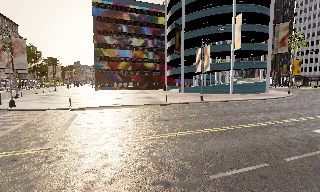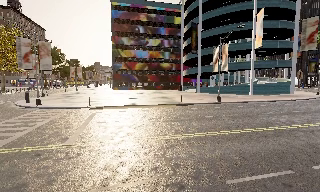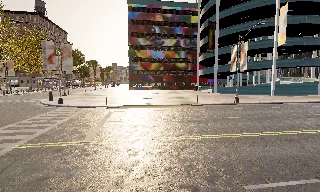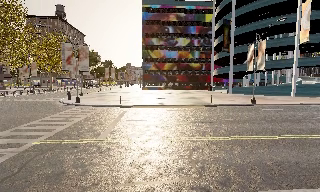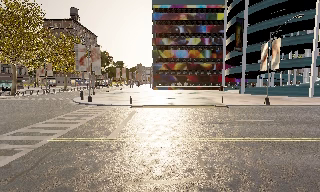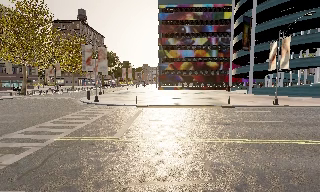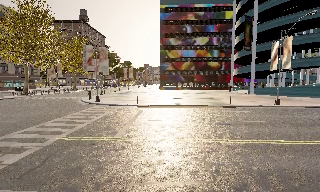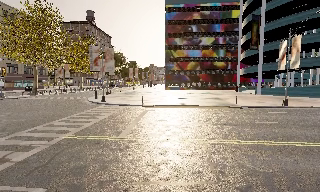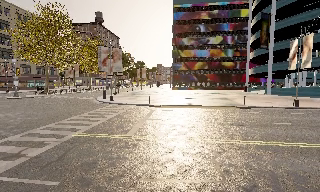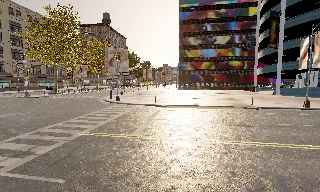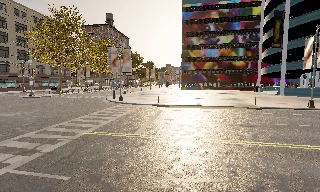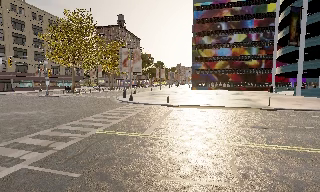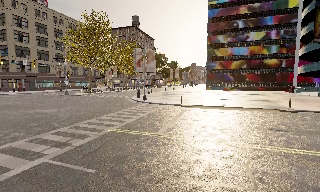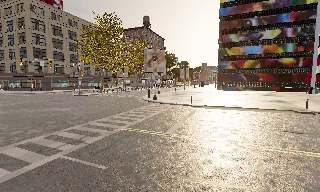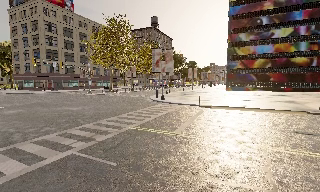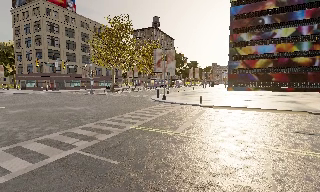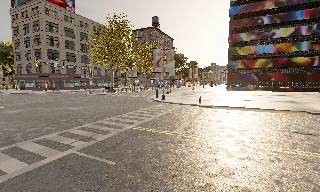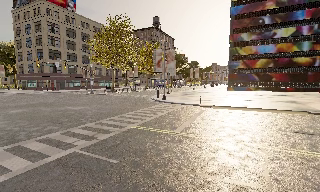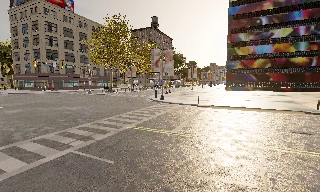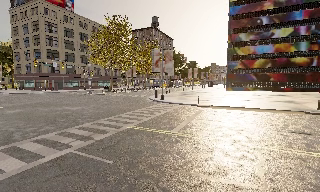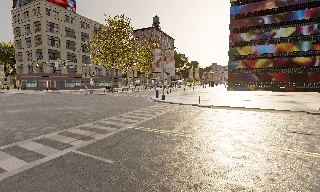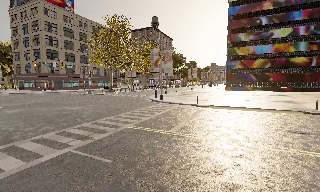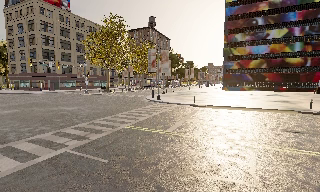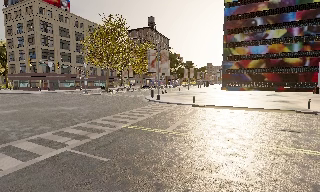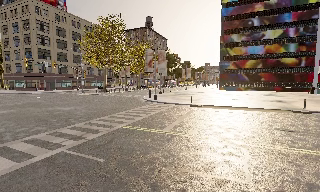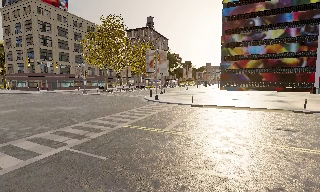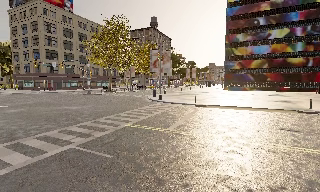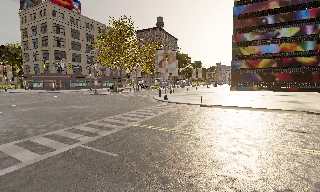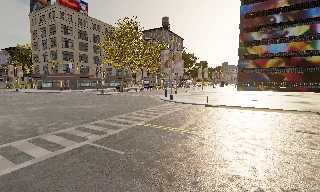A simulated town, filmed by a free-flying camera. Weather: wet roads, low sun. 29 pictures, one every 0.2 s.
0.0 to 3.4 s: The scene slides to the right, as the camera pans about 45 degrees to its left. It travels to its right, about 0.5 m.
3.4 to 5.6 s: The camera travels backward, about 0.5 m, so what stands in front gets smaller.
The film runs forward here.
